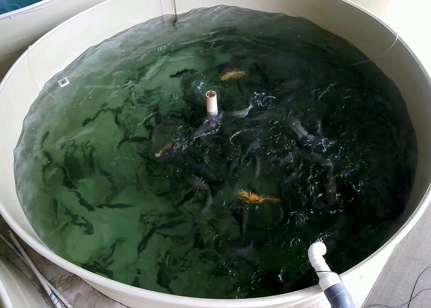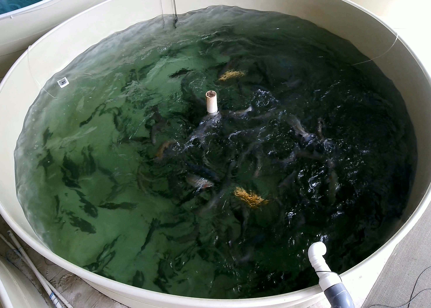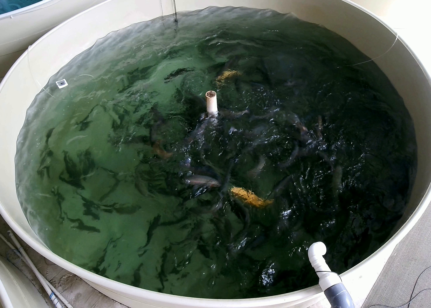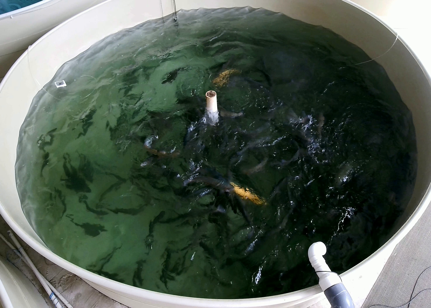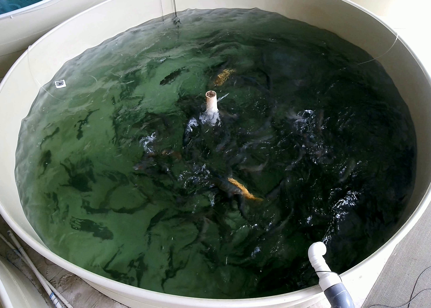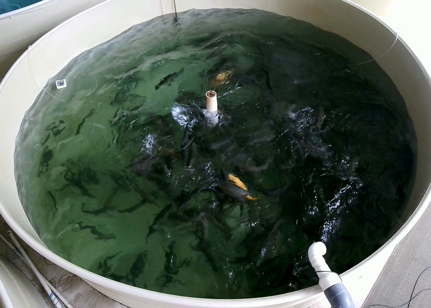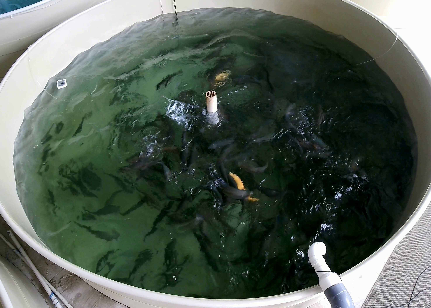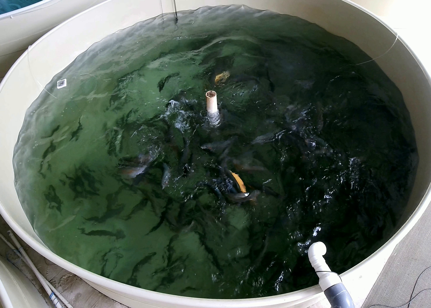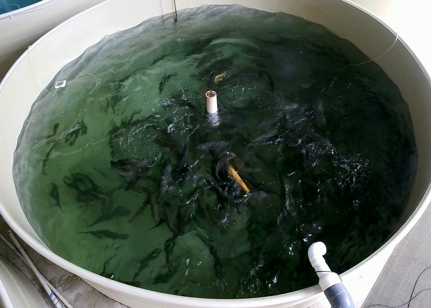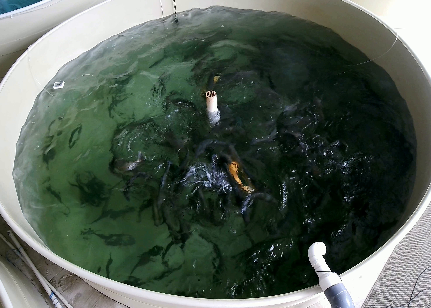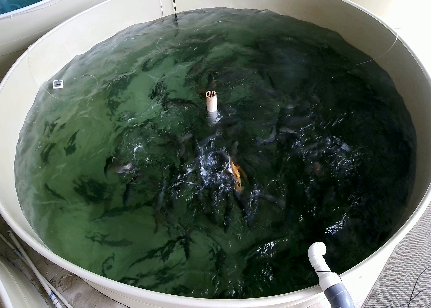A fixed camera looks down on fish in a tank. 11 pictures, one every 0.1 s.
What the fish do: Weak feeding.
